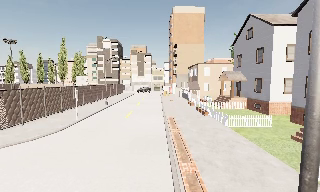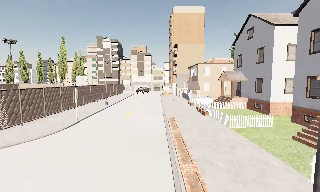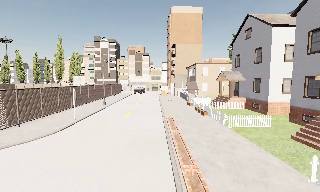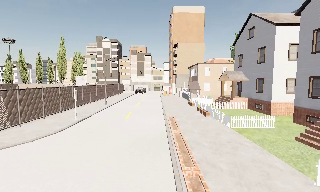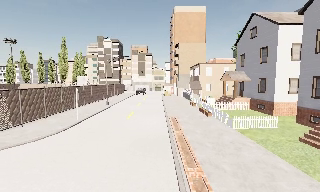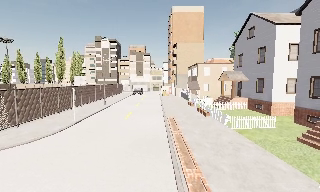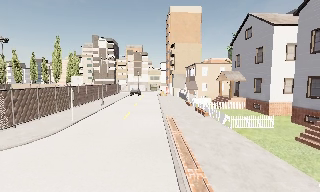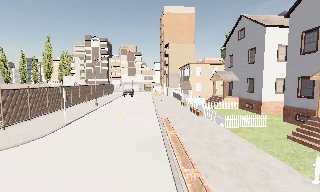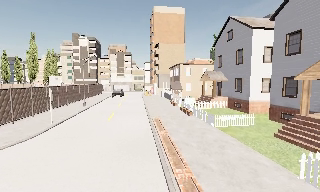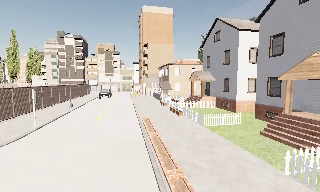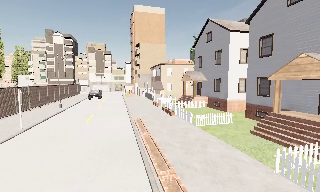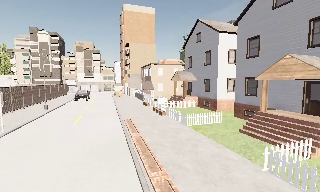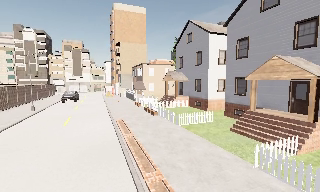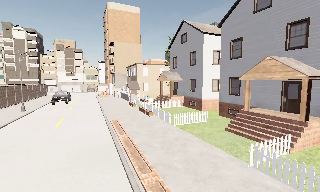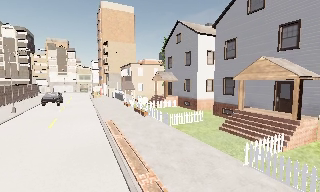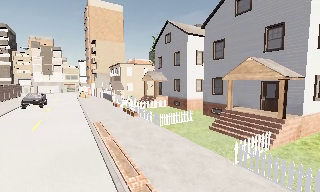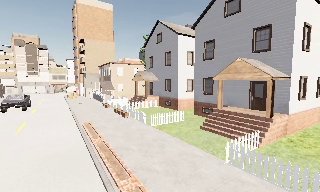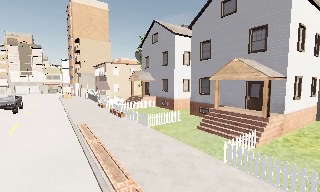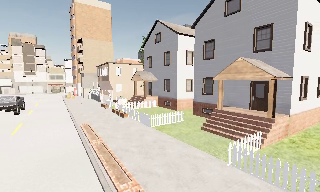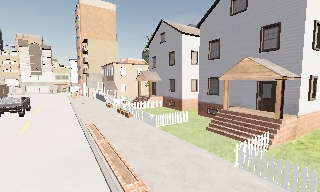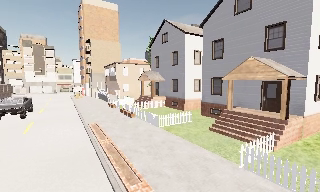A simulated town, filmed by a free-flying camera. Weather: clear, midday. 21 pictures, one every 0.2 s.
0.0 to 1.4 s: The camera travels forward, about 0.5 m, so what stands in front looms larger.
1.4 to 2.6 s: The camera swings to its right by about 20 degrees, and the scene slides to the left.
2.6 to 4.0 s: The camera travels forward, about 0.5 m, so what stands in front looms larger.
The film runs forward here.
